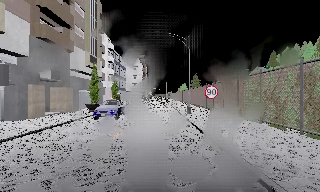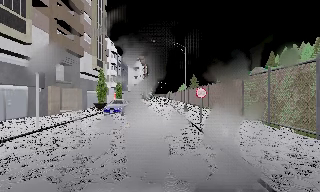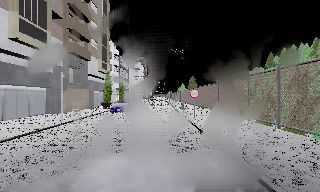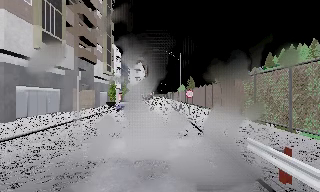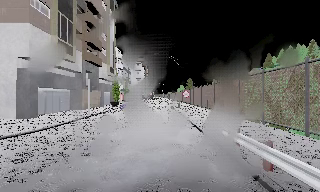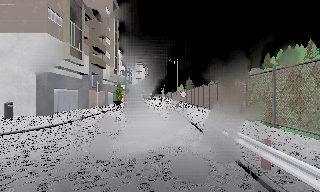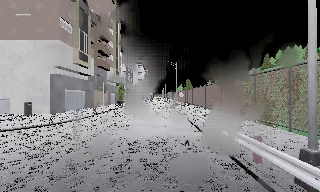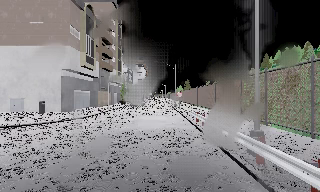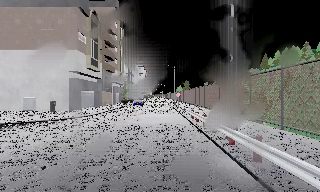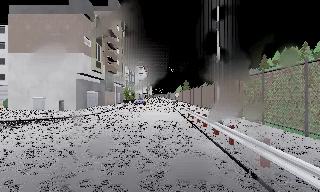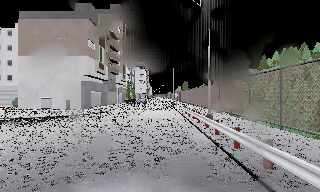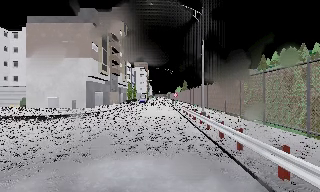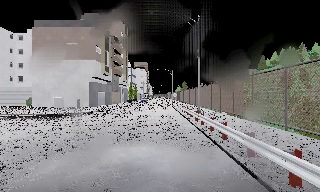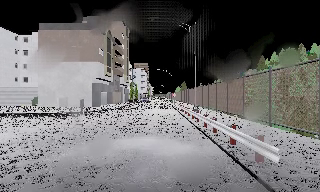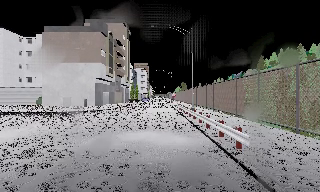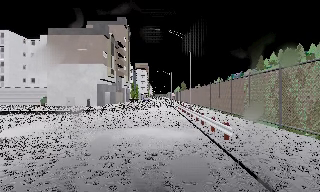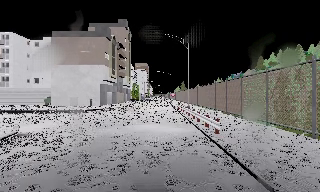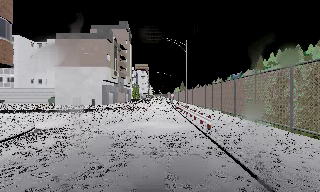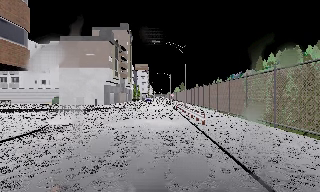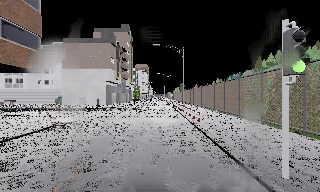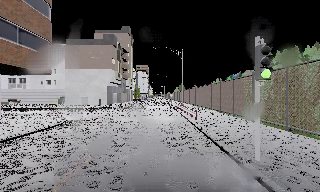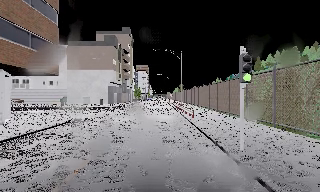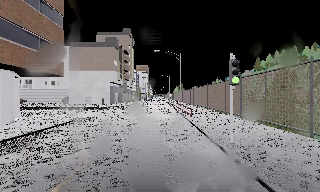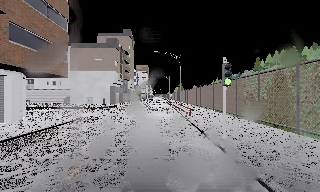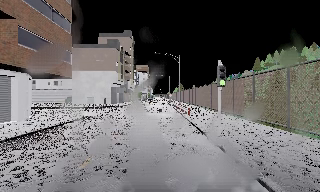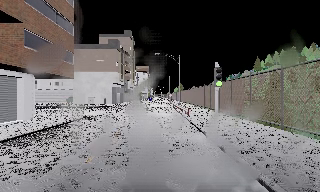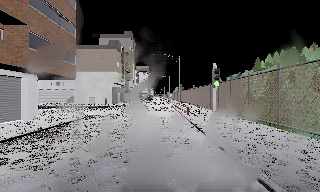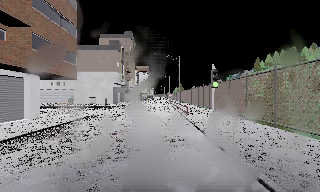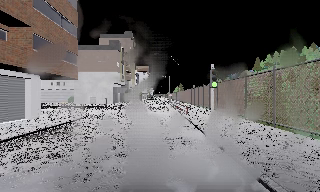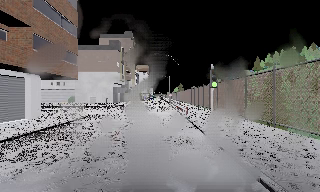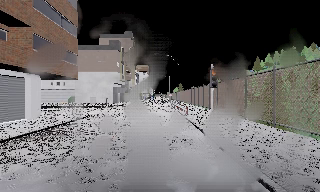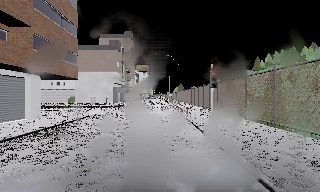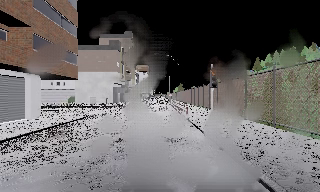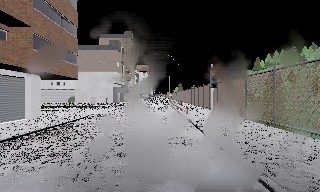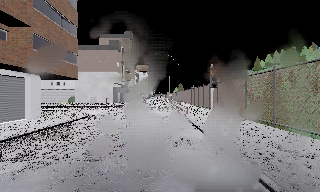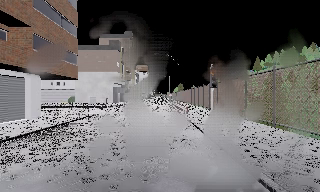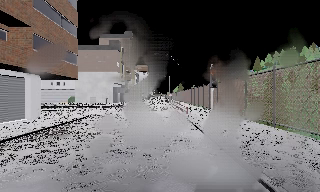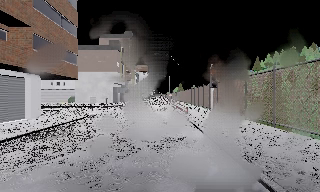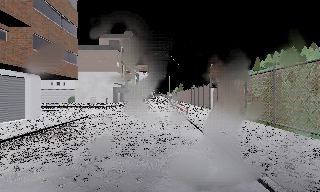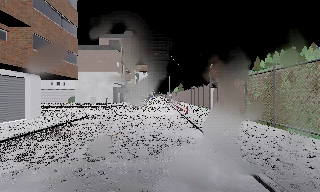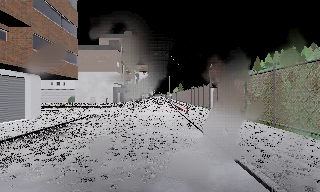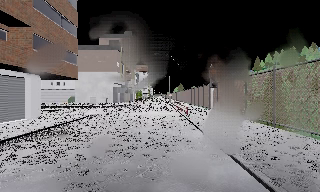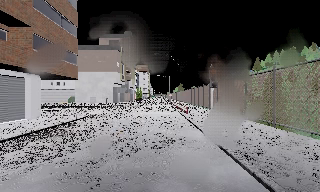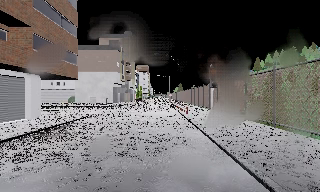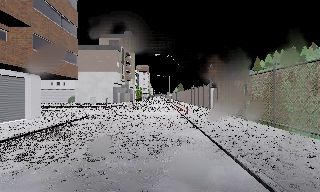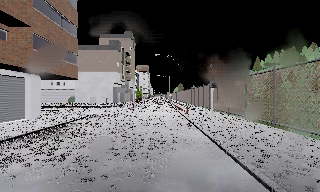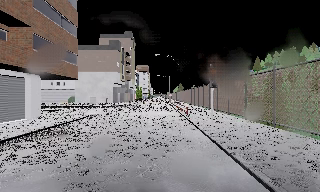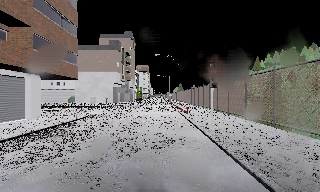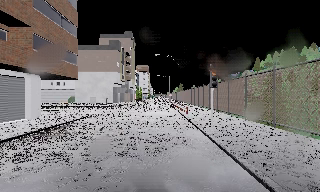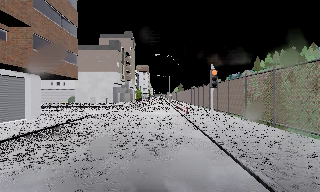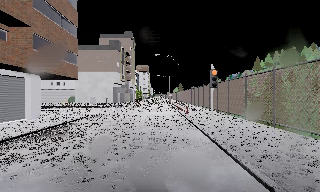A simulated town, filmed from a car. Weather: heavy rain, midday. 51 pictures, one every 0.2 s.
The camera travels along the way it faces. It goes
backward.
0.0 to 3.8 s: The camera travels backward, about 25 m, so what stands in front gets smaller. It loses speed.
3.8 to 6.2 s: The camera travels backward, about 4.5 m, so what stands in front gets smaller. It loses speed.
6.2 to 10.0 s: The camera keeps its place and its aim.
The film runs backward here.
